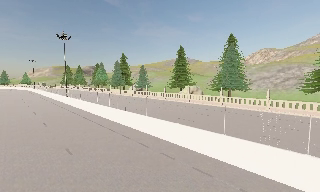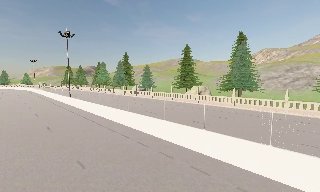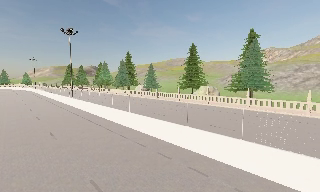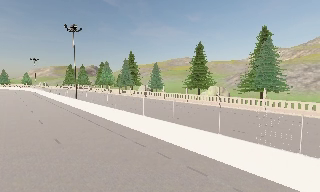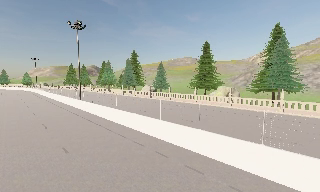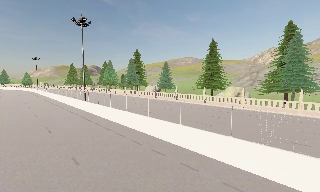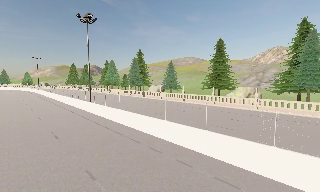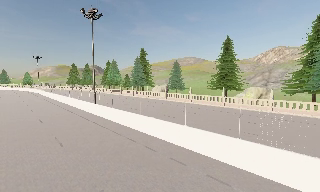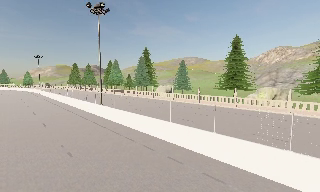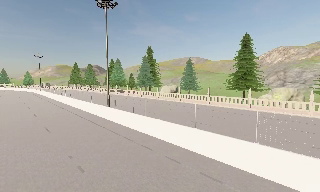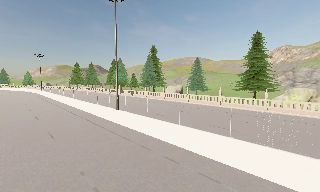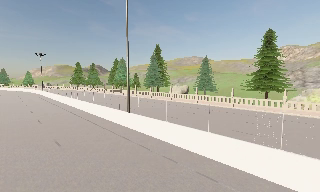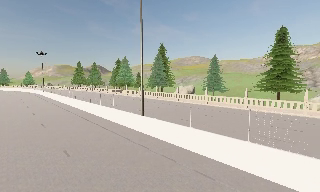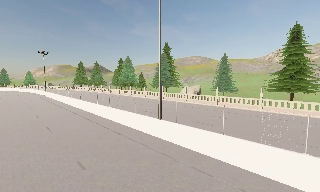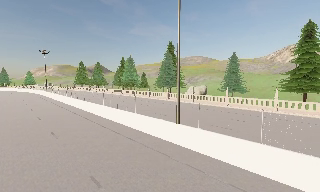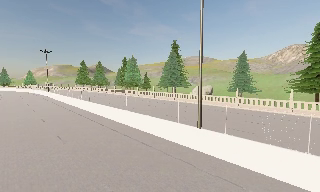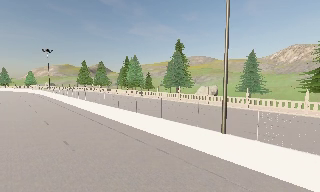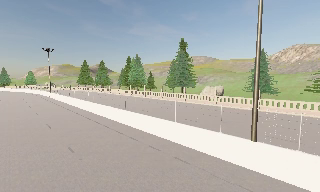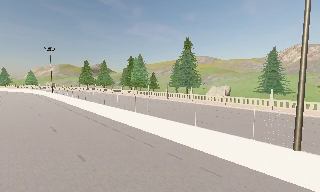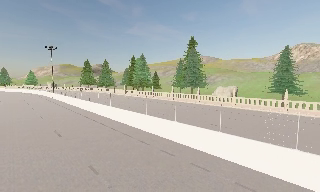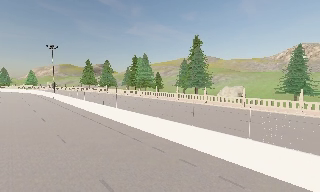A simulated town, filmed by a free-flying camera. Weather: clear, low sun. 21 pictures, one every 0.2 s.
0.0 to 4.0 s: The camera travels forward and to its left, about 35 m, so what stands in front looms larger.
The film runs backward here.
